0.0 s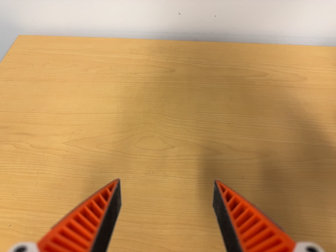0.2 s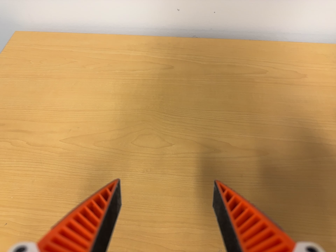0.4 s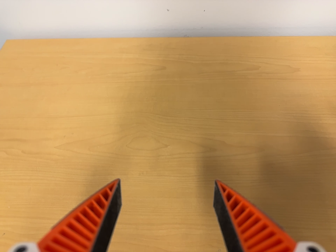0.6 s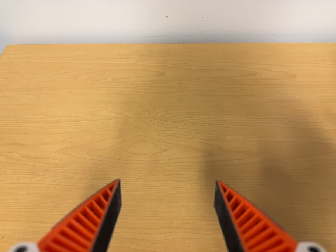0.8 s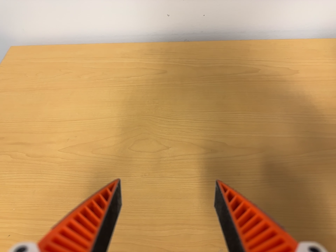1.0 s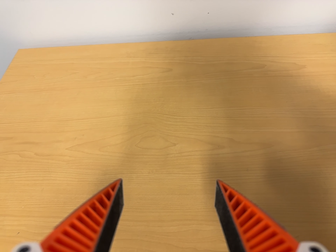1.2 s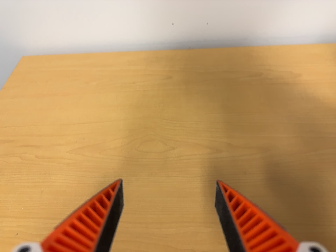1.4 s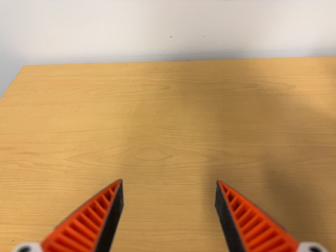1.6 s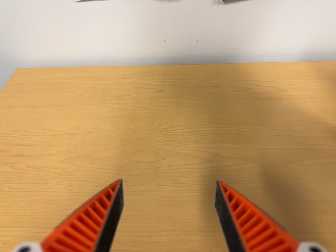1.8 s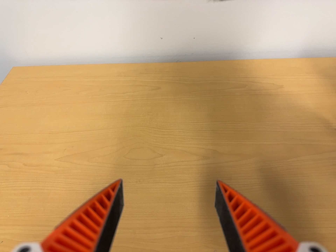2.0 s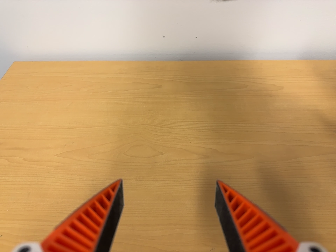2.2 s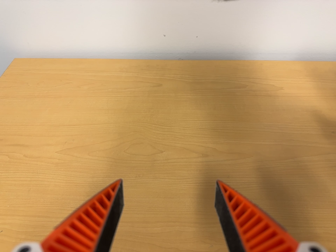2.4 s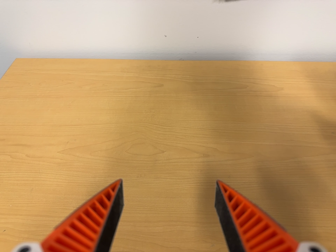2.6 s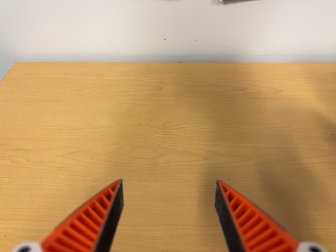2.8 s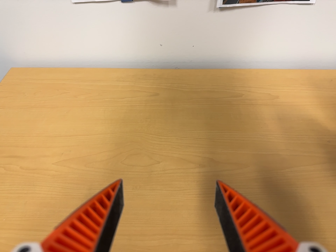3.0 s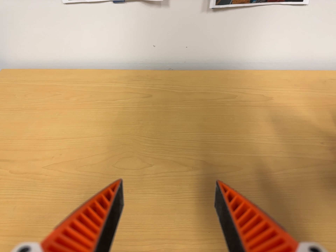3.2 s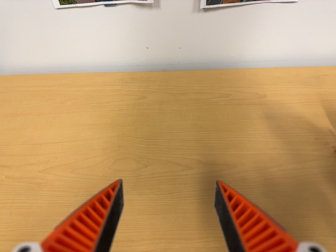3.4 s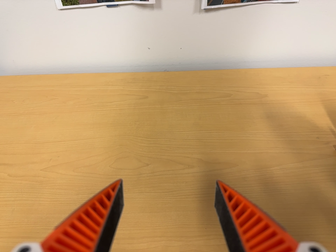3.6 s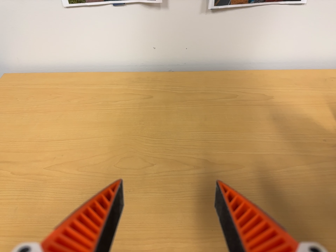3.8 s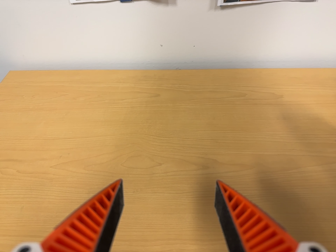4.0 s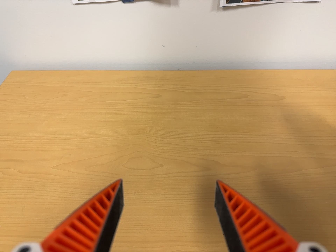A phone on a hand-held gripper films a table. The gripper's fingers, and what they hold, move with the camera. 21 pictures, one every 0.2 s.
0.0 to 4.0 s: The camera's aim tips toward the top of its view by about 10 degrees.
The film runs forward here.
